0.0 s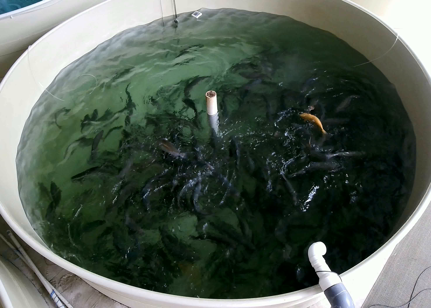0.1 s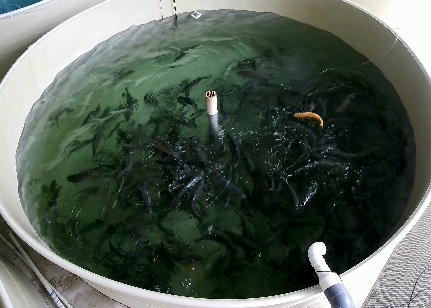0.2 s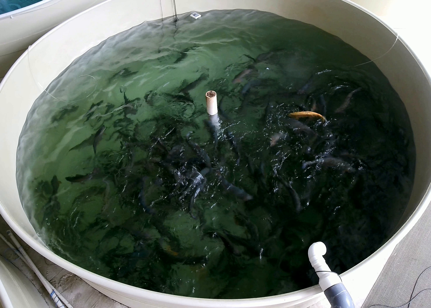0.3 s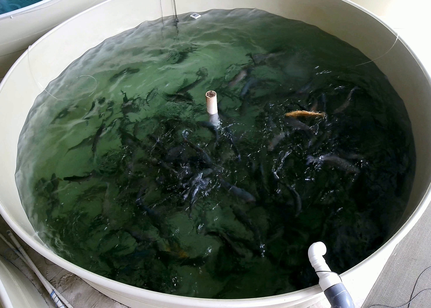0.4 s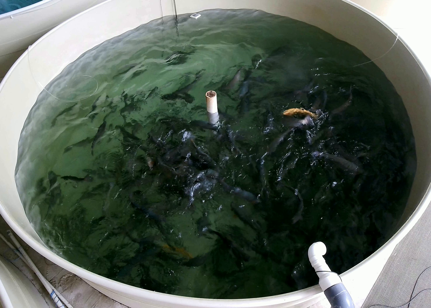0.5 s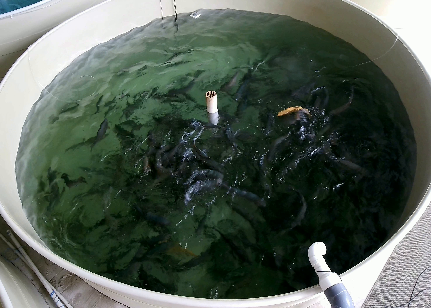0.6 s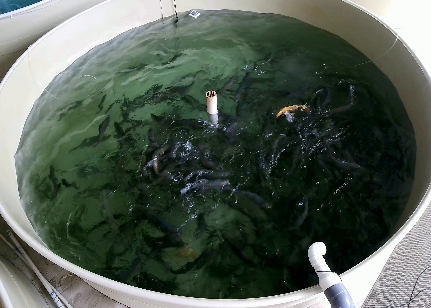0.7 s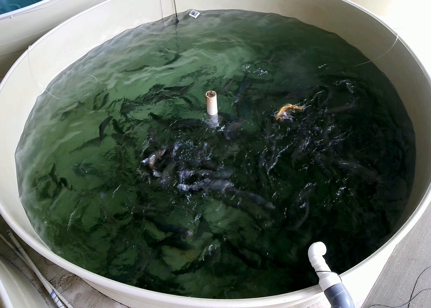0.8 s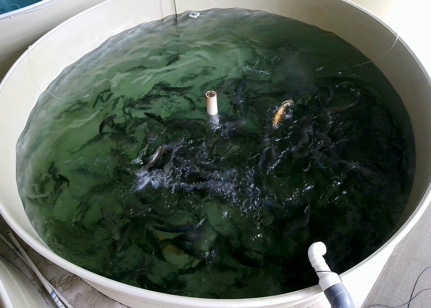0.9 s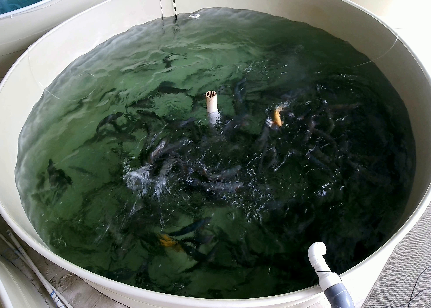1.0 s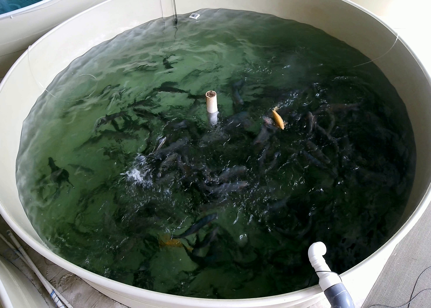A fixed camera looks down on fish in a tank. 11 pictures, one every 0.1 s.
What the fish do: Weak feeding.
